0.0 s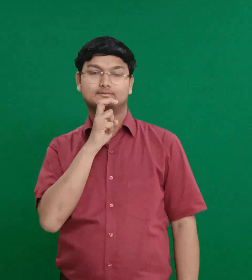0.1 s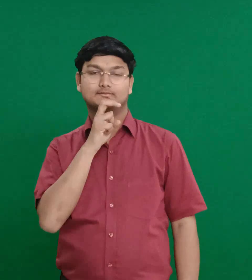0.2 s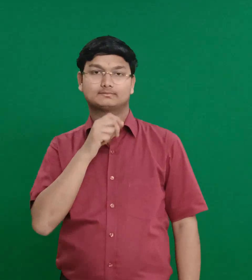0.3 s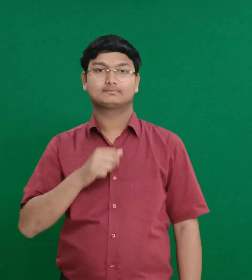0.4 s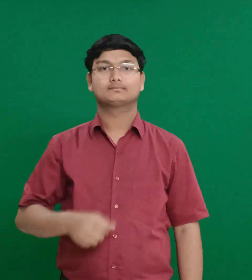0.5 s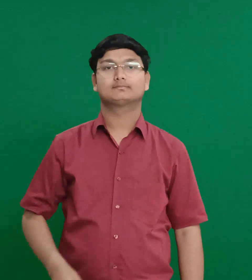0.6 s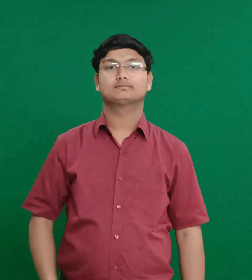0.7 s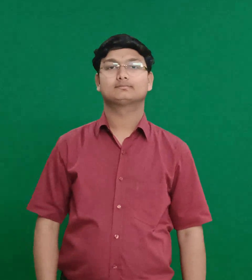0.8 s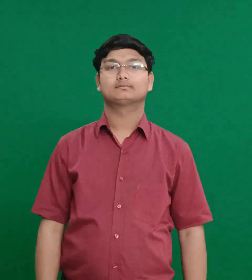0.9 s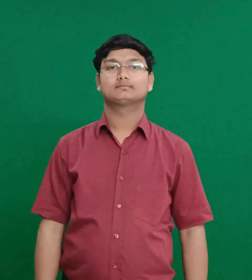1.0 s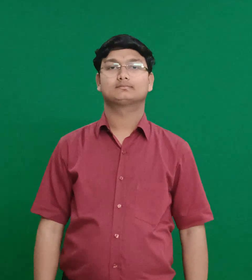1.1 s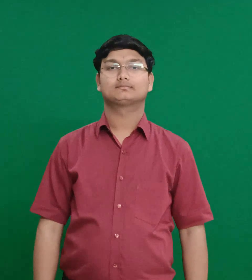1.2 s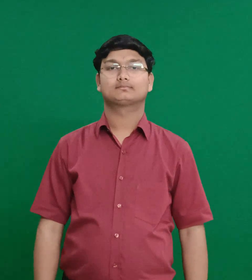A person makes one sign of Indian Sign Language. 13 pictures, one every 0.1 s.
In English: haman (agagite)
